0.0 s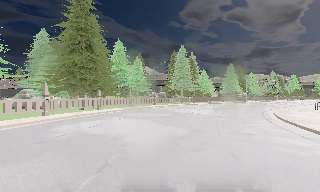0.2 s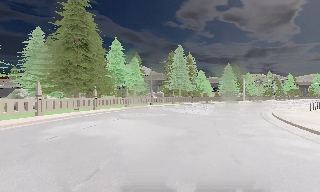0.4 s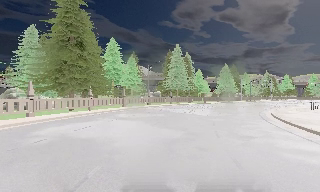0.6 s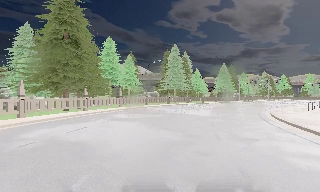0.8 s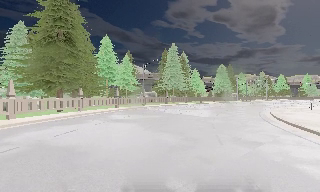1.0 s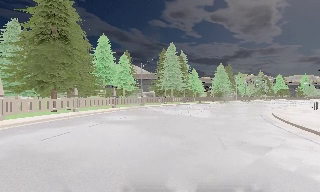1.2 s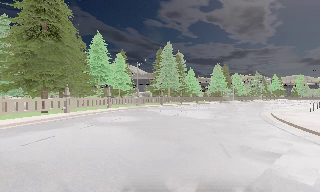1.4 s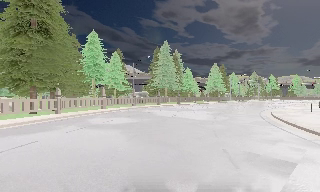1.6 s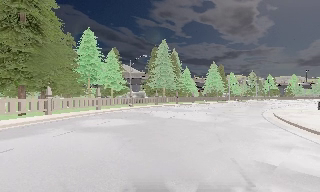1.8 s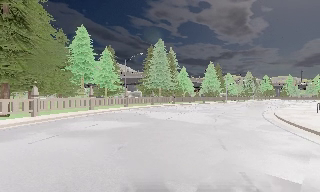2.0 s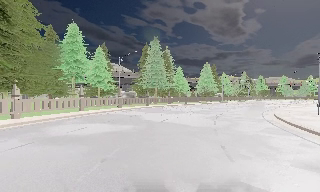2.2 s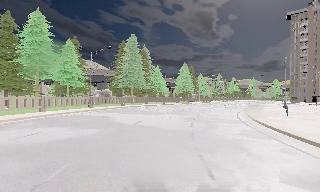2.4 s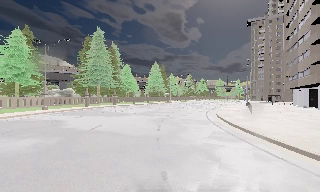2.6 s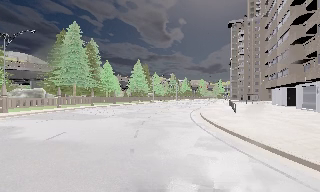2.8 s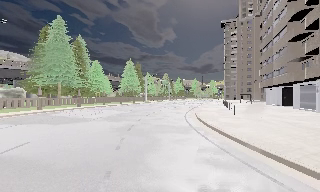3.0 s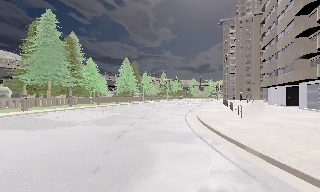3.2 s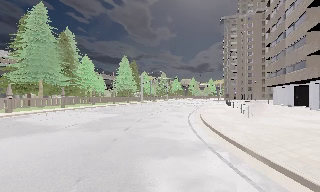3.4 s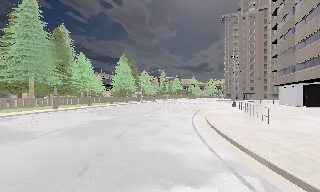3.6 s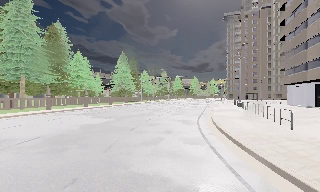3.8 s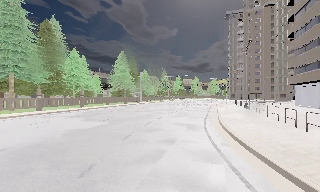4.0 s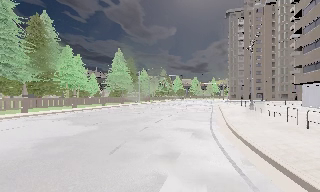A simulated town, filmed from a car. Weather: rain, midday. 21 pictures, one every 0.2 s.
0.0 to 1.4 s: The camera travels forward, about 3.5 m, so what stands in front looms larger. It gains speed.
1.4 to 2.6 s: The scene slides to the left, as the camera pans about 25 degrees to its right. It travels forward, about 6 m, so what stands in front looms larger.
2.6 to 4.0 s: The camera travels forward, about 11 m, so what stands in front looms larger.
The film runs forward here.
